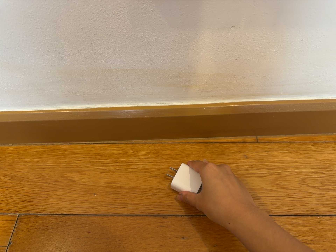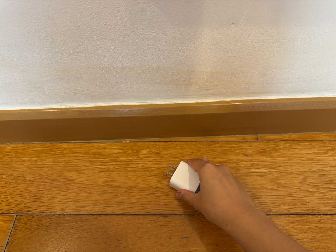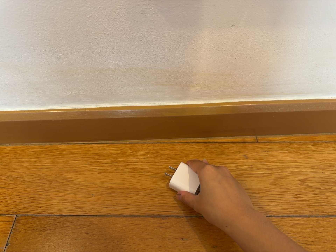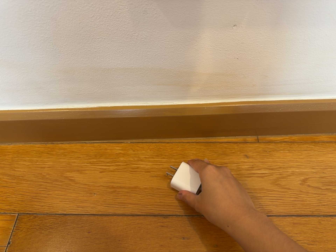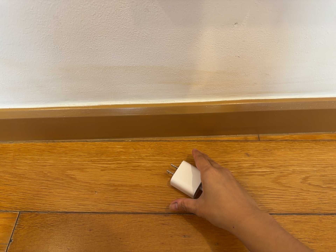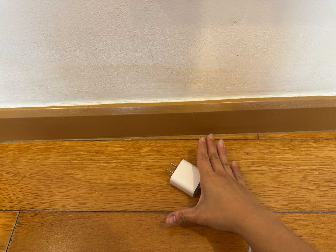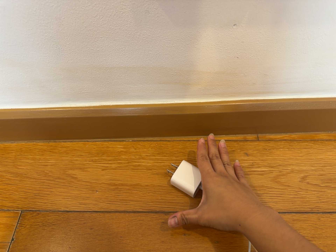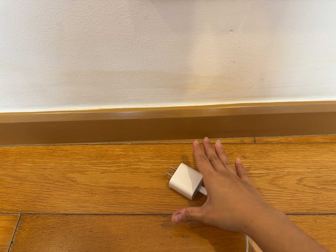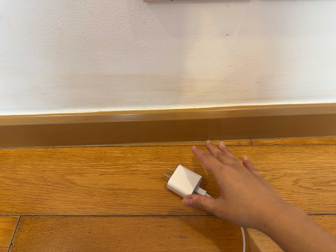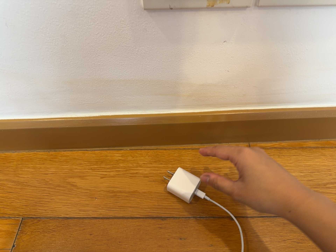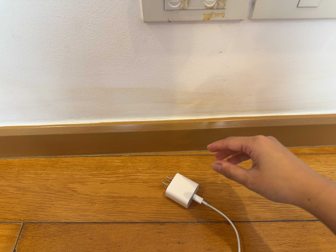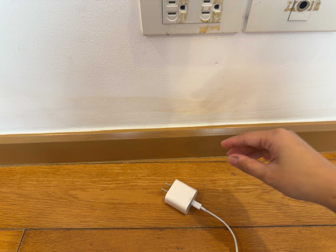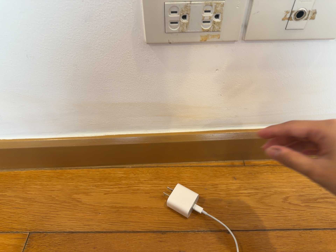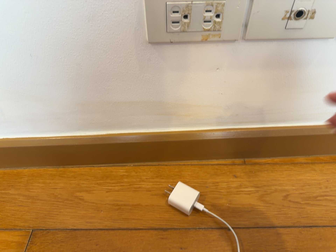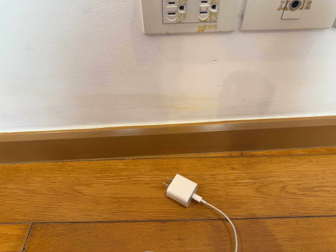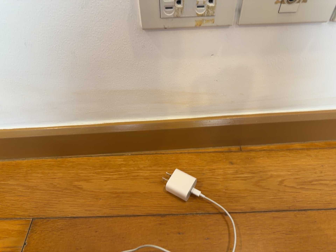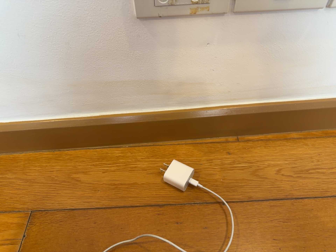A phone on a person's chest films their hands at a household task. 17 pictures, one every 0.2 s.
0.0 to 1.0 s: The camera keeps its place and its aim.
1.0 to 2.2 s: The camera travels backward, about 5 cm, so what stands in front gets smaller.
2.2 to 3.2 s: The camera shifts only a little, or ends up much as it began.
The film runs forward here.
